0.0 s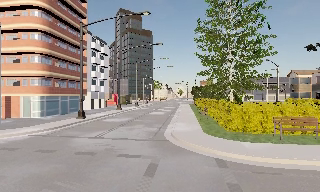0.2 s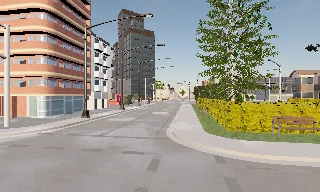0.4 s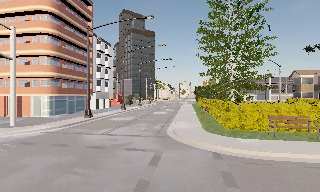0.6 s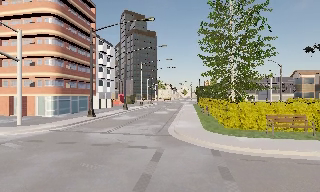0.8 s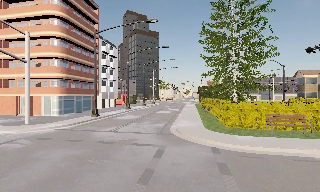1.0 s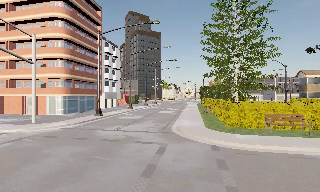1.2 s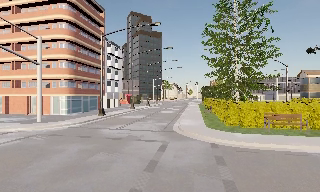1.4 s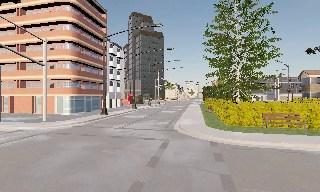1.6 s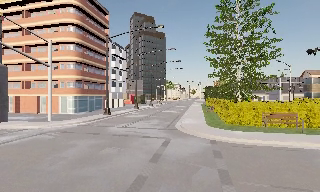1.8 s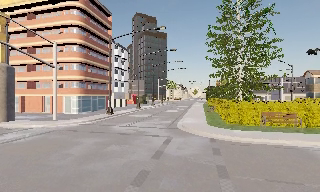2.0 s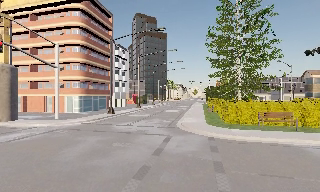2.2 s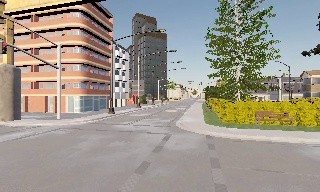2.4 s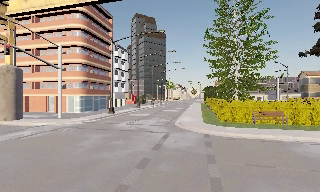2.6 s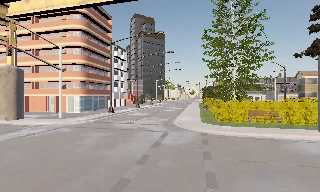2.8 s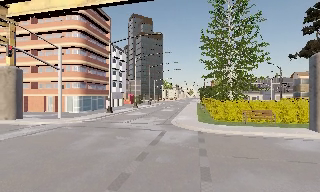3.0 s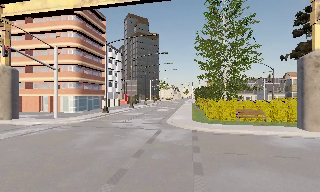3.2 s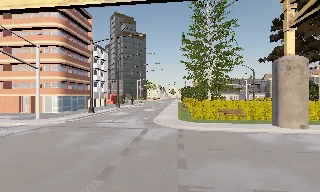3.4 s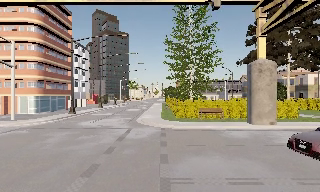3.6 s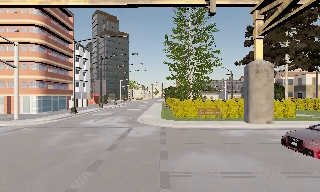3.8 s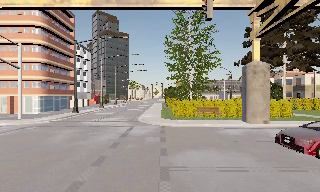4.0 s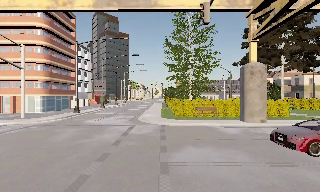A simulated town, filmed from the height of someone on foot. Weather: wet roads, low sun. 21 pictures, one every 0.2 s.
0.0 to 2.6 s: The camera travels backward, about 5 m, so what stands in front gets smaller.
2.6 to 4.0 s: The scene slides to the left, as the camera pans about 15 degrees to its right. It travels backward, about 2.5 m, so what stands in front gets smaller.
The film runs backward here.
